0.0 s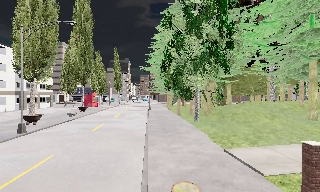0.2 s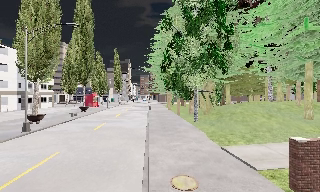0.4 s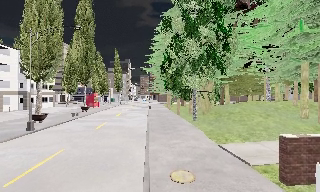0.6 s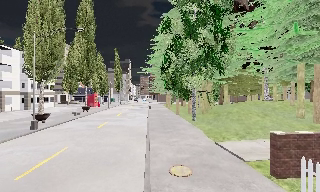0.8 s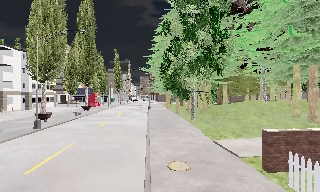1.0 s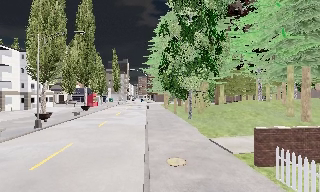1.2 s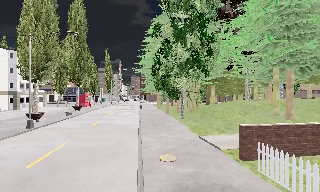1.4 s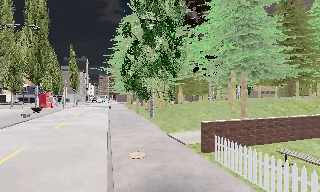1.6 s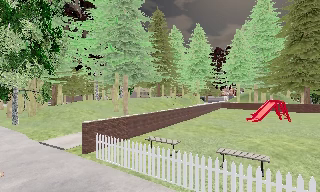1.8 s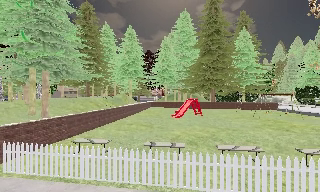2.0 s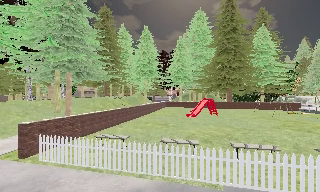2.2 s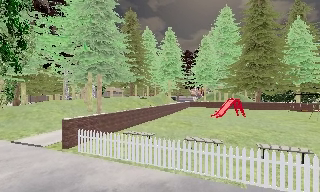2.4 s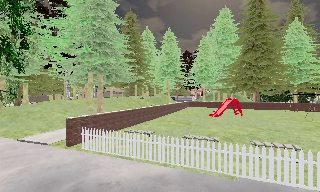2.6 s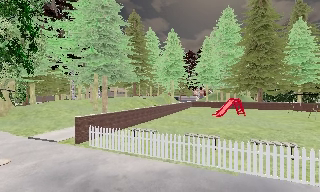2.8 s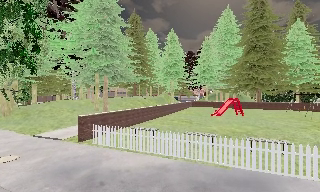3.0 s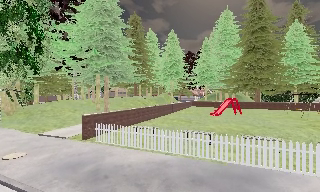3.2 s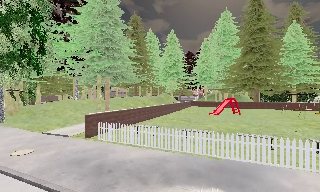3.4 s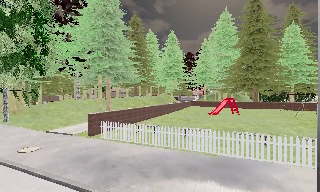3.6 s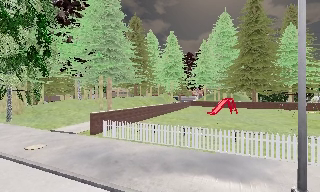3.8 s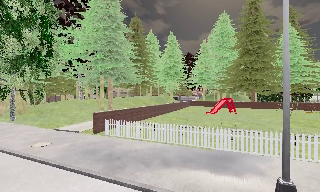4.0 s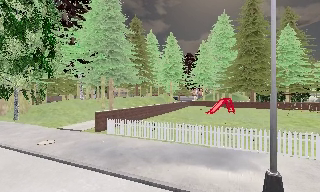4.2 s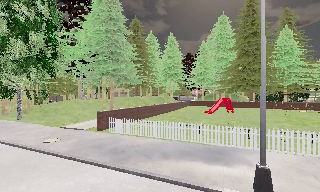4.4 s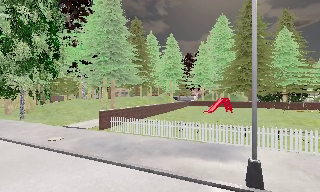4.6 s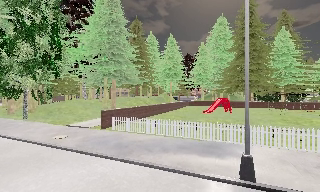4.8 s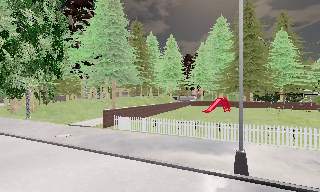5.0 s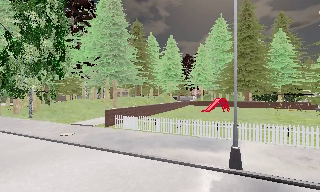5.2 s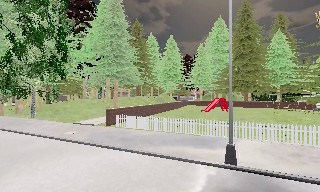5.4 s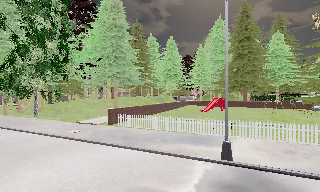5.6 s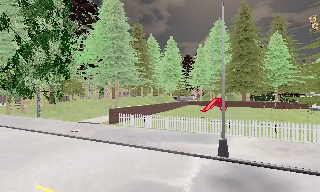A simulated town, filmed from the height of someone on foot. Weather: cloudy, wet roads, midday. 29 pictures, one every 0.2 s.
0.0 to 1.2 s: The camera travels backward, about 2 m, so what stands in front gets smaller.
1.2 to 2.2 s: The camera pans to its right, which is clockwise from overhead, by about 60 degrees. It travels backward, about 2 m.
2.2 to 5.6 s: The camera travels backward, about 6 m, so what stands in front gets smaller.
The film runs backward here.
